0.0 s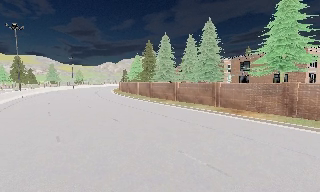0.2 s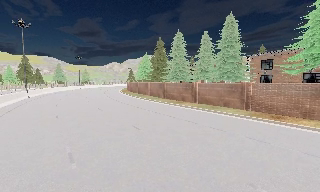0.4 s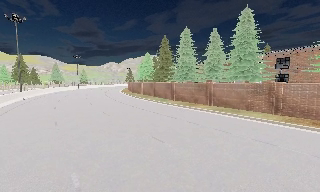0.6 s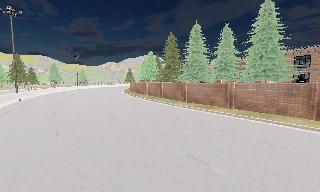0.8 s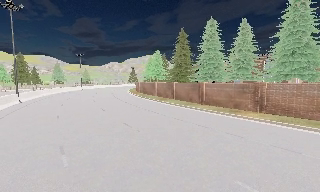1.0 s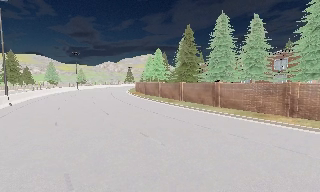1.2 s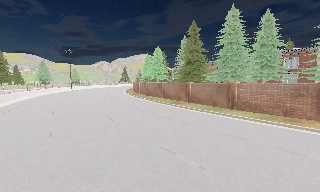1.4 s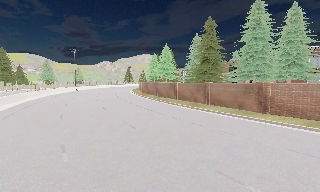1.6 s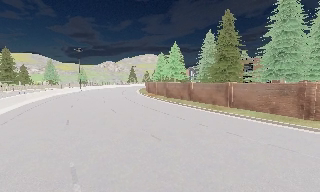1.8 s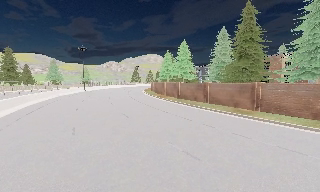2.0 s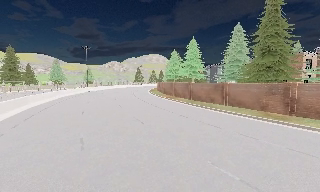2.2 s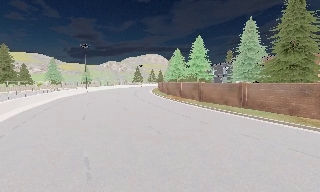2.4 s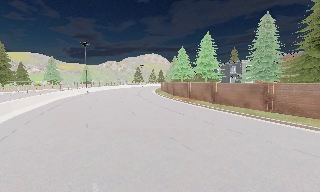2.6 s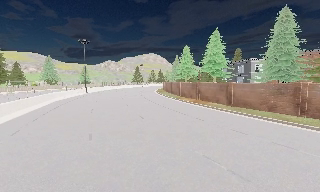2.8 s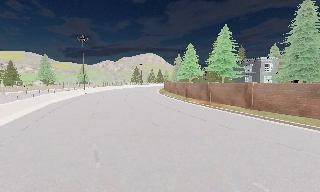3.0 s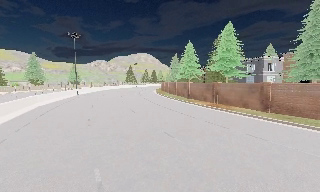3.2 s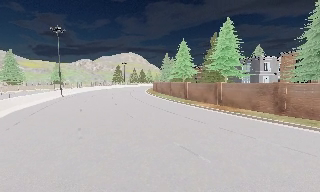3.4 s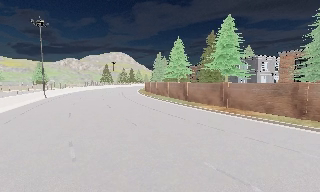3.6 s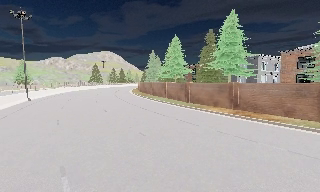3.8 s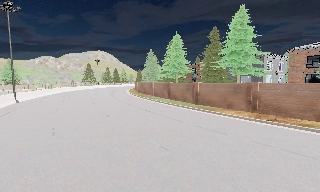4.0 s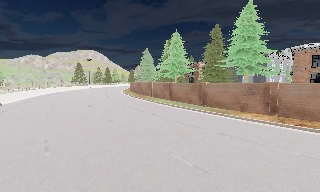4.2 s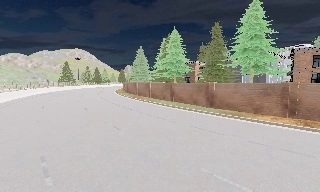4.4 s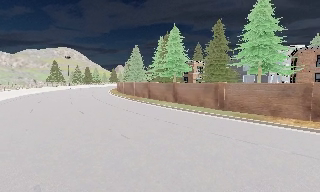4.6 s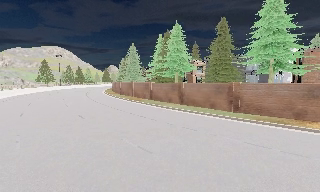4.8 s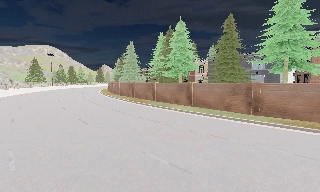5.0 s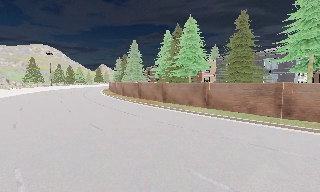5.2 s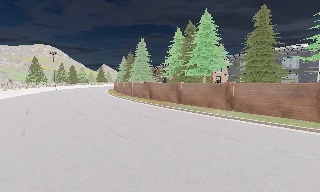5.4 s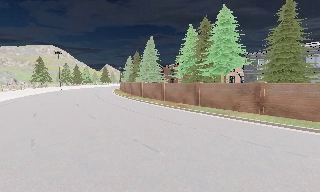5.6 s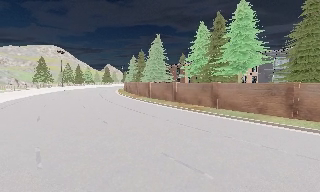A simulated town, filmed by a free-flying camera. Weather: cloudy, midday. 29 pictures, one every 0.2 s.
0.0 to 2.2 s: The camera travels forward and to its left, about 25 m, so what stands in front looms larger.
2.2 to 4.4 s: The camera pans to its right, which is clockwise from overhead, by about 30 degrees. It travels forward and to its left, about 25 m, so what stands in front looms larger.
4.4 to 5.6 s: The camera travels to its left and forward, about 12 m, so close, fixed things drift to the right.
The film runs forward here.
